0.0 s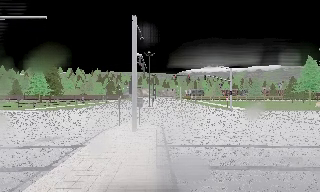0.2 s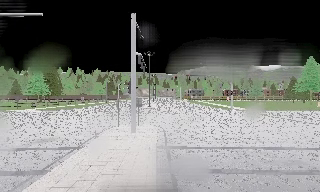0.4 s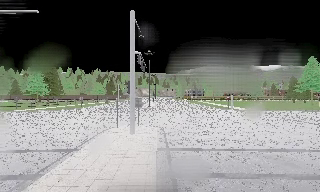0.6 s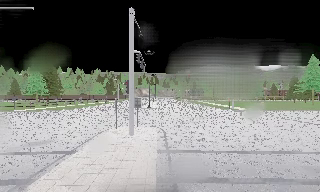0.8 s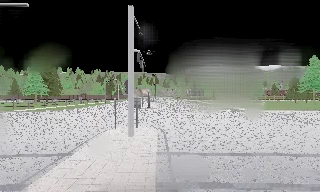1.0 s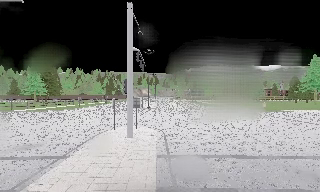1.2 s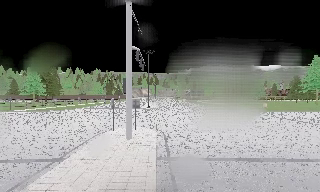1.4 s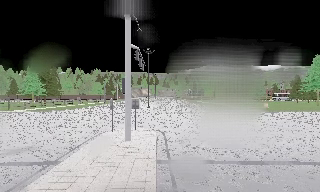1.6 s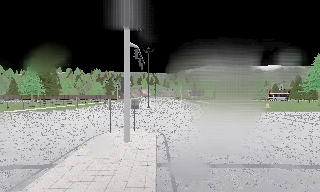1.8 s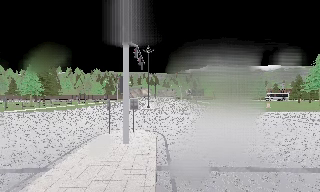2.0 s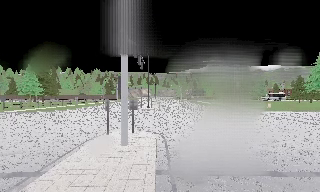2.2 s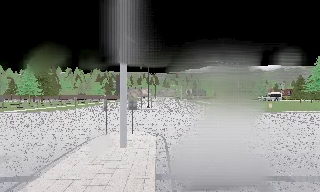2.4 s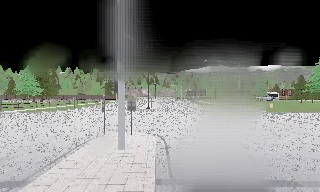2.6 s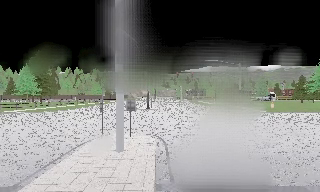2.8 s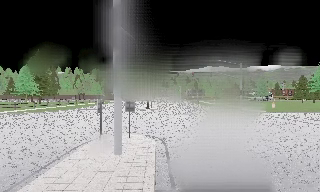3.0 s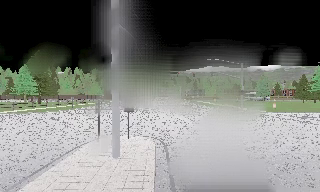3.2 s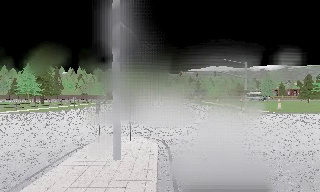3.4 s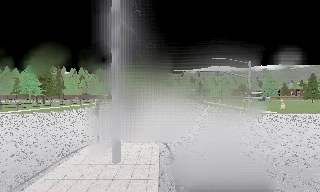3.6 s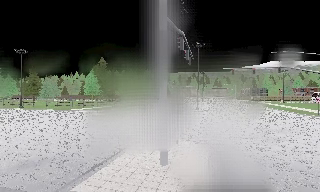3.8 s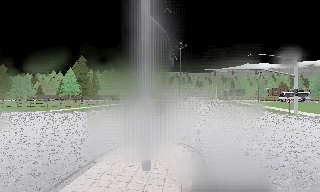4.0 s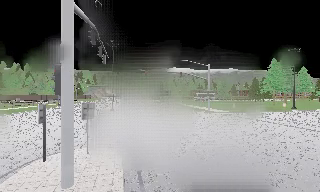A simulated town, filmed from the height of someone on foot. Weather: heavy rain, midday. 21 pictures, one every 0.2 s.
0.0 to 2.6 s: The camera travels forward, about 4 m, so what stands in front looms larger.
2.6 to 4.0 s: The scene slides to the left, as the camera pans about 10 degrees to its right. It travels forward, about 2 m, so what stands in front looms larger.
The film runs forward here.
